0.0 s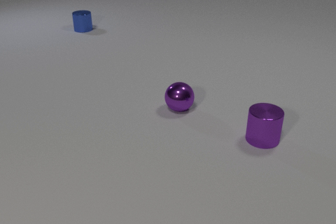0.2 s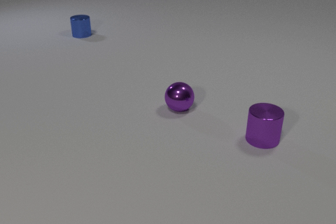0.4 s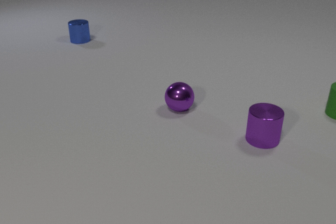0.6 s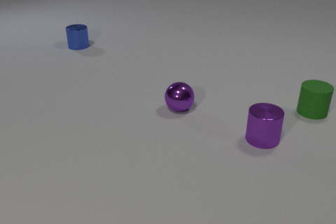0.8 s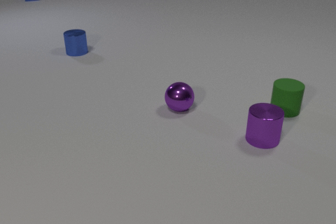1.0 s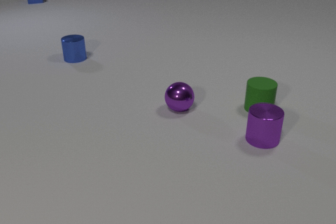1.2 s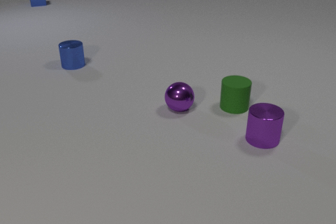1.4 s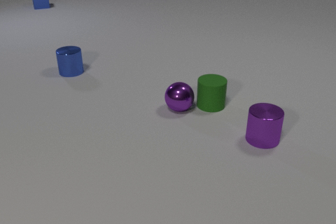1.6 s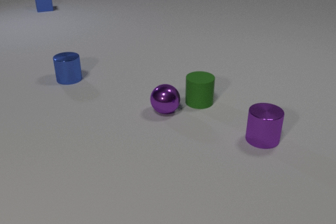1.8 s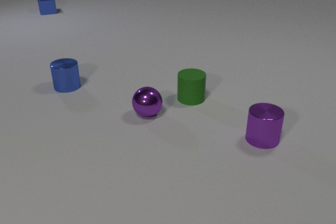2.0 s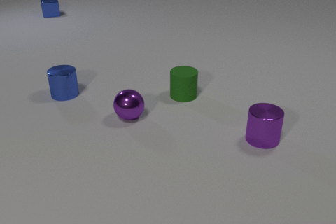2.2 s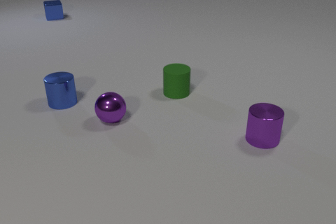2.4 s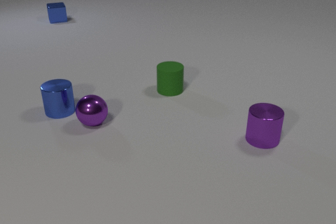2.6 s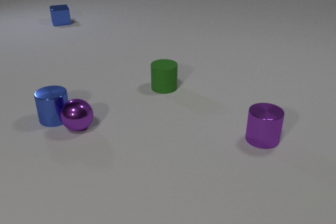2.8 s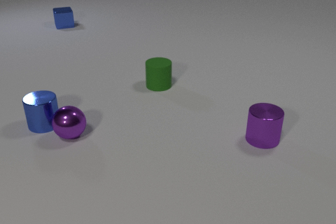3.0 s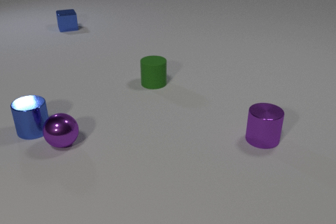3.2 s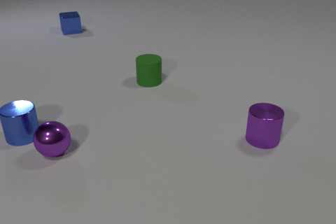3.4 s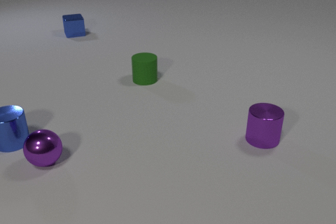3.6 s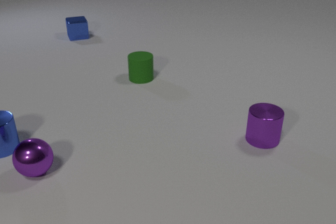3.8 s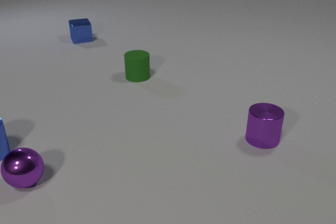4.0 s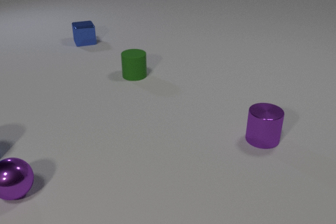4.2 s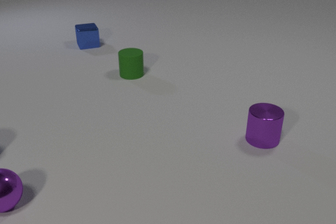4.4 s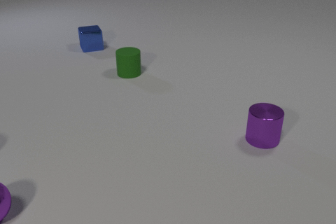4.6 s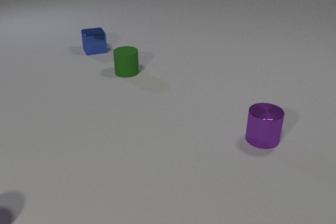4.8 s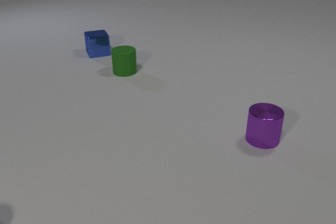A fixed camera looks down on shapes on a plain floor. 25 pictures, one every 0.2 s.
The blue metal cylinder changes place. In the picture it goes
toward the camera.
The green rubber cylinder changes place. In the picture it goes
to the left.
0.0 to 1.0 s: The green rubber cylinder comes in at the right edge, slides to the left. The blue metal cube comes in at the top edge, slides toward the camera. The blue metal cylinder slides toward the camera.
1.0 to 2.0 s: The green rubber cylinder slides to the left. The purple metal sphere rolls to the left. The blue metal cube slides toward the camera. The blue metal cylinder slides toward the camera. The green rubber cylinder and the purple metal sphere collide.
2.0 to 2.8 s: The green rubber cylinder slides to the left and away from the camera. The purple metal sphere rolls to the left and toward the camera. The blue metal cube slides toward the camera. The blue metal cylinder slides toward the camera. The purple metal sphere and the blue metal cylinder collide.
2.8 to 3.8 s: The green rubber cylinder slides away from the camera and to the left. The purple metal sphere rolls toward the camera and to the left. The blue metal cube slides toward the camera. The blue metal cylinder slides to the left and toward the camera.
3.8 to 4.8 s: The green rubber cylinder slides away from the camera and to the left. The purple metal sphere rolls toward the camera and to the left, leaves at the left edge. The blue metal cube slides toward the camera. The blue metal cylinder slides to the left, leaves at the left edge.
What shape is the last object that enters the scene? cube.
Are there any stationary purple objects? yes.
What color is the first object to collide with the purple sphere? green.
